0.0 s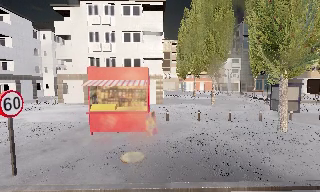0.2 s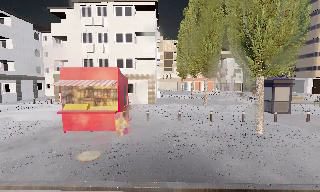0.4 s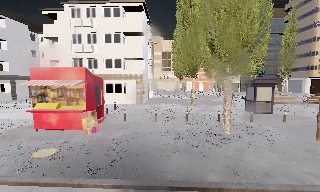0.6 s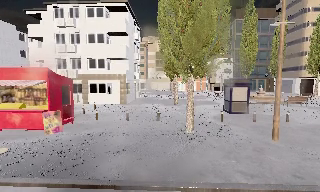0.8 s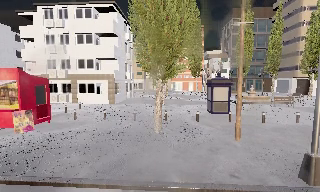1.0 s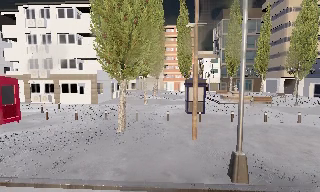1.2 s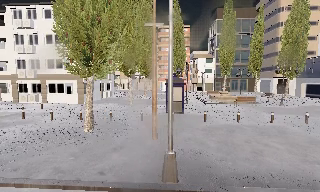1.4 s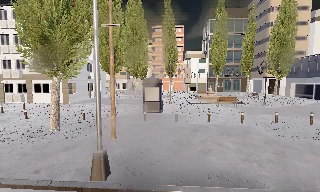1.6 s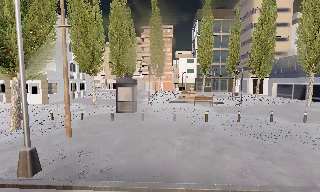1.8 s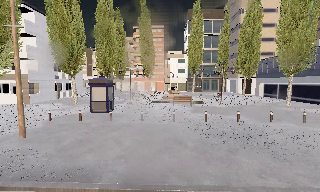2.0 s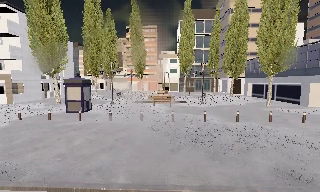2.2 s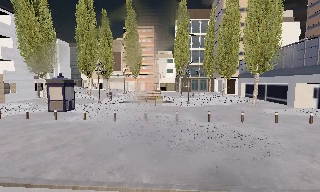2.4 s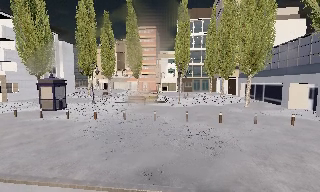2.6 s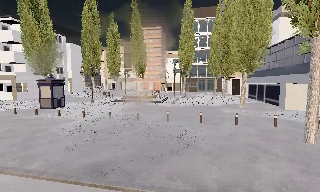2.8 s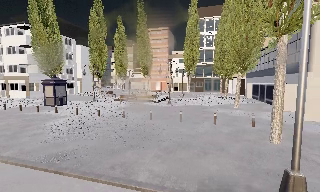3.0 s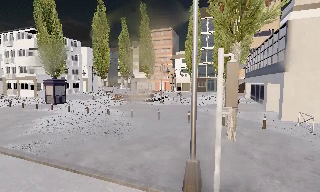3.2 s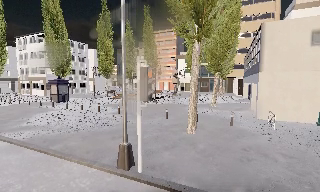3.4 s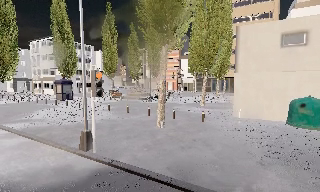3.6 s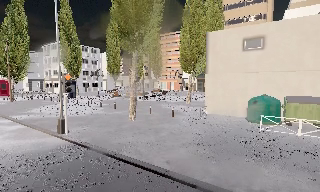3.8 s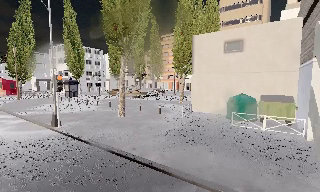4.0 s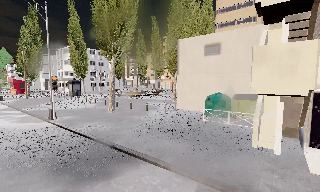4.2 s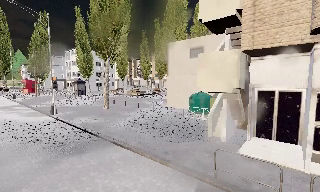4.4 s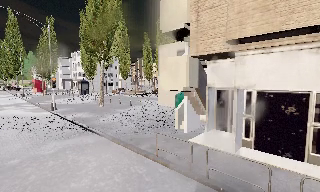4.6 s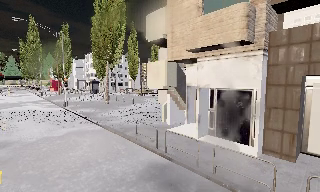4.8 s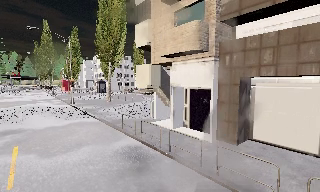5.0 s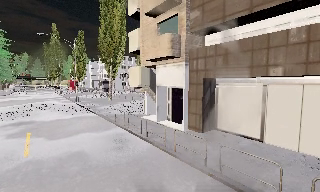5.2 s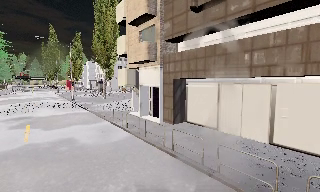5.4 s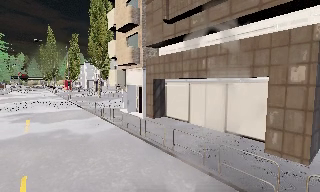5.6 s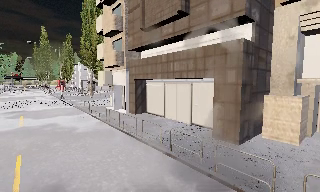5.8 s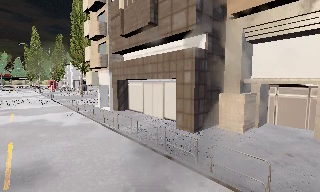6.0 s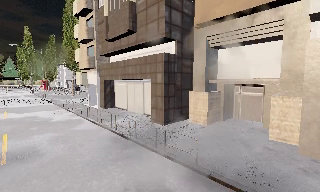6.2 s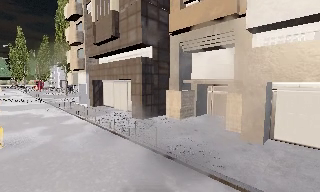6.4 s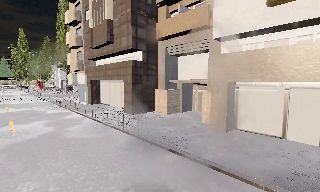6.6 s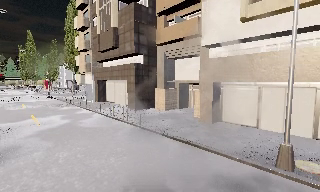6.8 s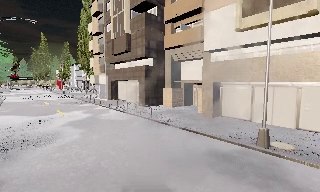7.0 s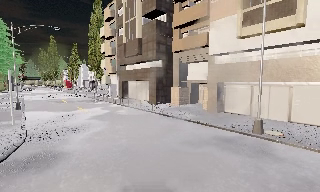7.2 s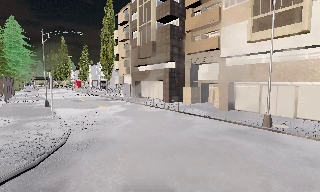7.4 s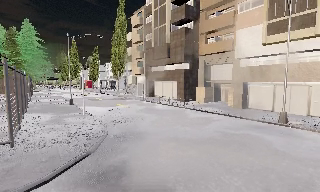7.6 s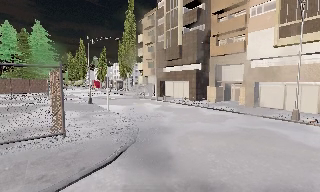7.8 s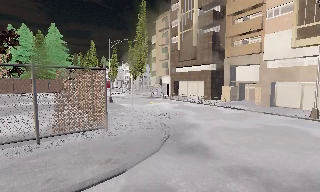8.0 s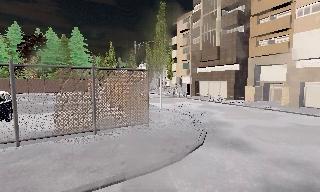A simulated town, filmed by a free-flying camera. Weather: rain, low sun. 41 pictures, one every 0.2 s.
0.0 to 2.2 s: The camera travels to its right, about 20 m, so close, fixed things drift to the left.
2.2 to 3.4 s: The camera pans to its left, which is counterclockwise from overhead, by about 25 degrees. It travels to its right, about 13 m, so close, fixed things drift to the left.
3.4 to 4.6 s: The camera pans to its left, which is counterclockwise from overhead, by about 20 degrees. It travels to its right and backward, about 13 m, so close, fixed things drift to the left.
4.6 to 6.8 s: The camera travels backward and to its right, about 19 m, so what stands in front gets smaller.
6.8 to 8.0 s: The camera swings to its left by about 10 degrees, and the scene slides to the right. It travels to its left and backward, about 9 m, so close, fixed things drift to the right.
The film runs backward here.
